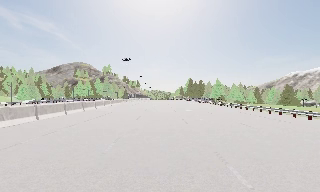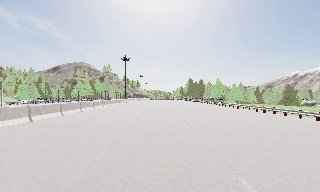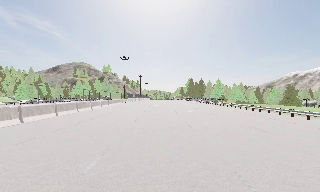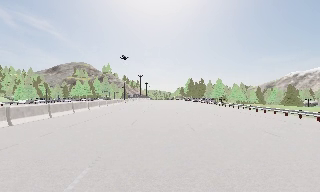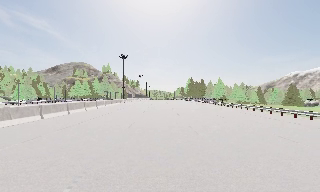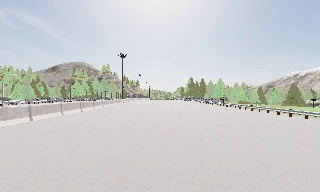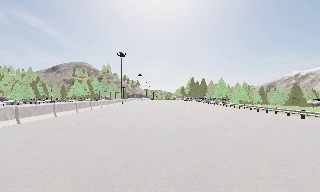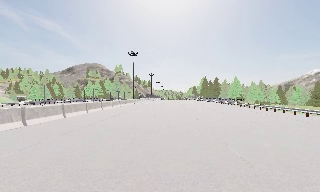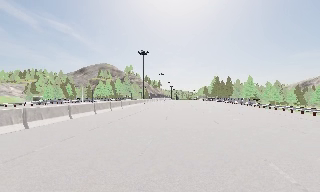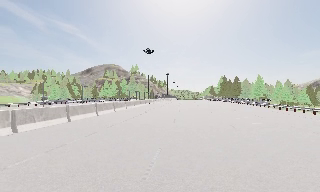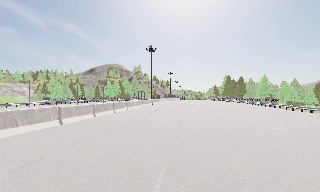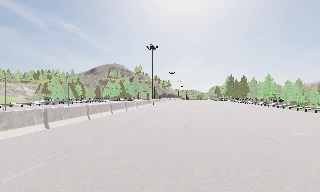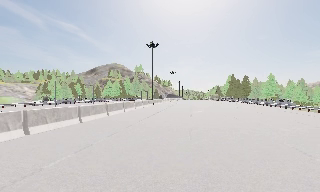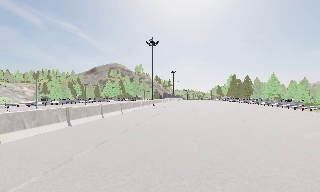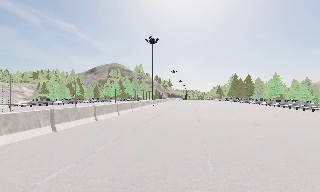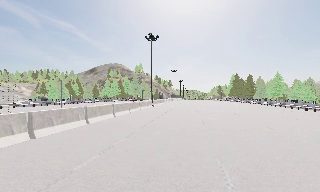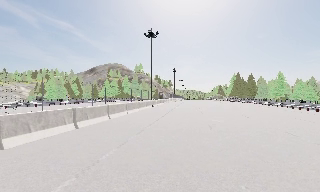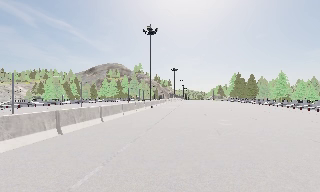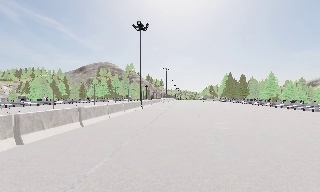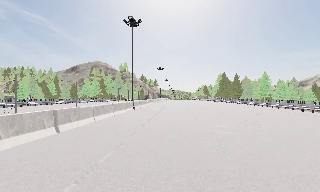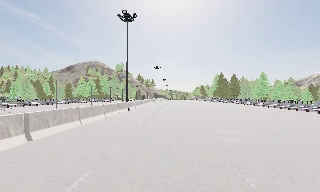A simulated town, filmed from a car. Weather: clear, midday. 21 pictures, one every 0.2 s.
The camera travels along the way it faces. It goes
forward.
0.0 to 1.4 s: The camera travels forward, about 6 m, so what stands in front looms larger. It gains speed.
1.4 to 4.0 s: The camera travels forward, about 17 m, so what stands in front looms larger.
The film runs forward here.
